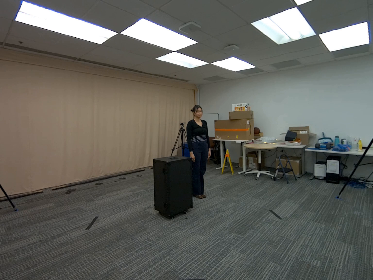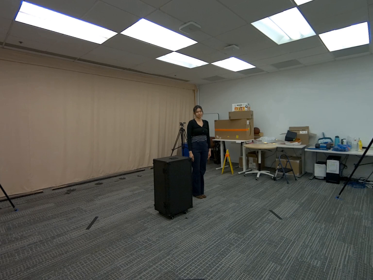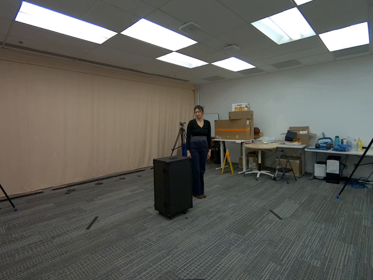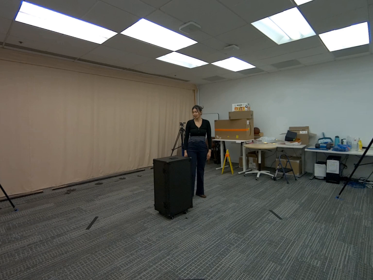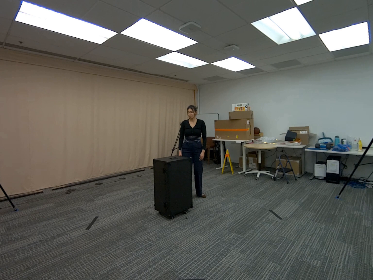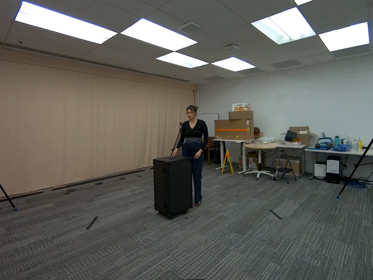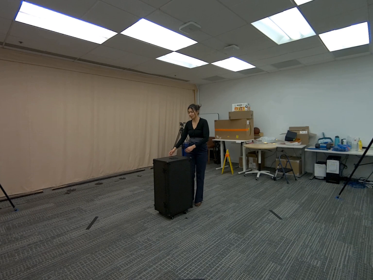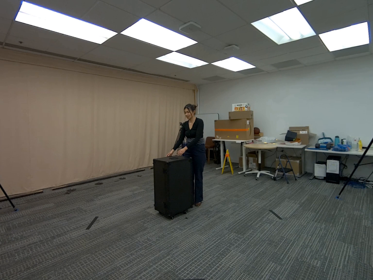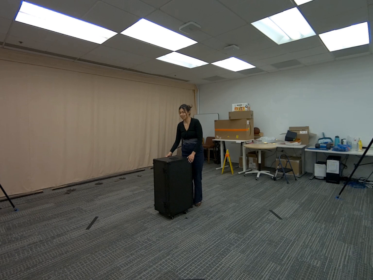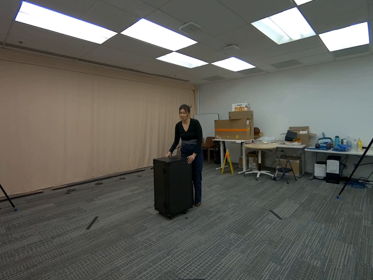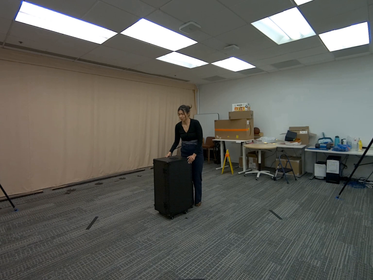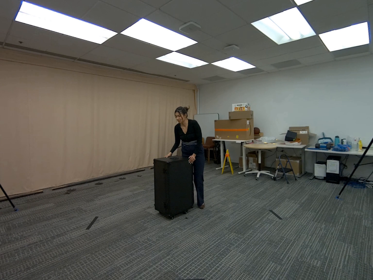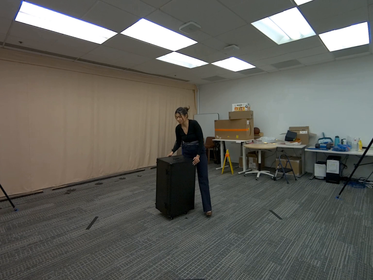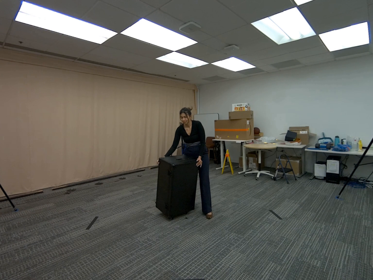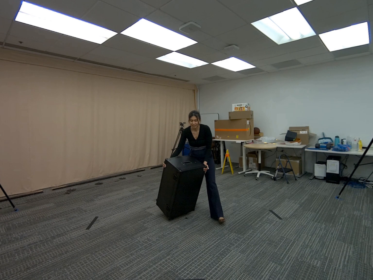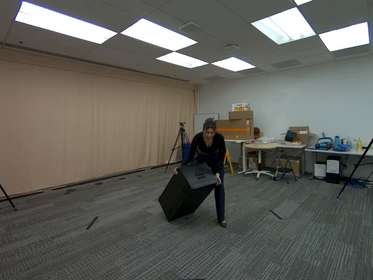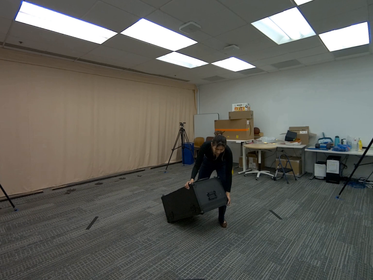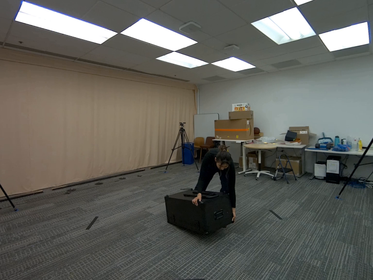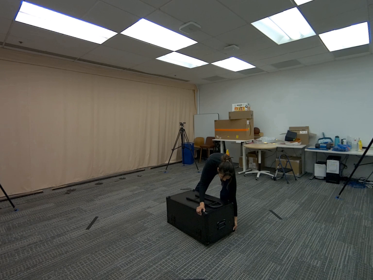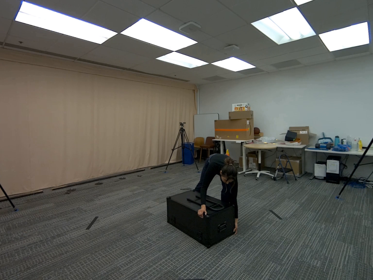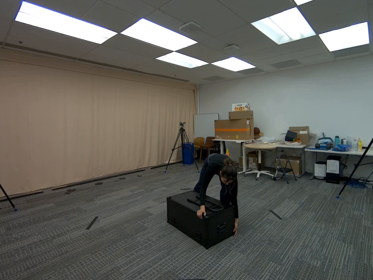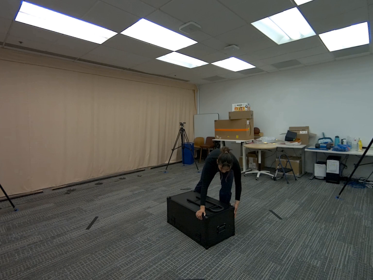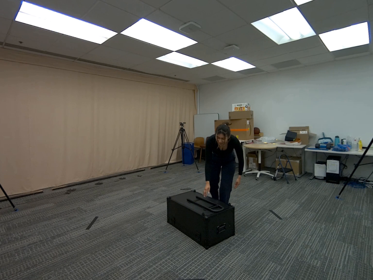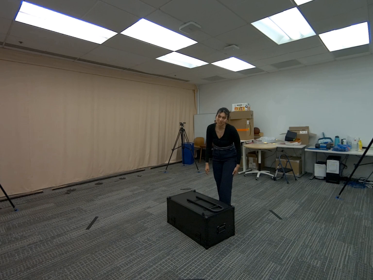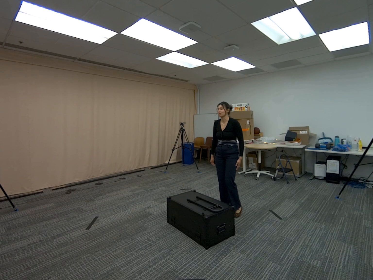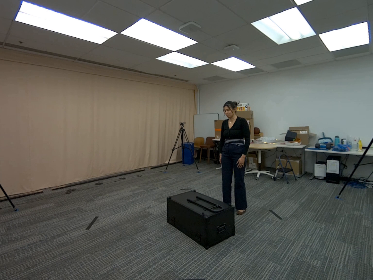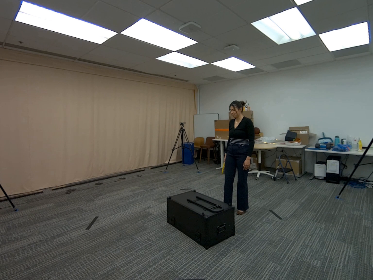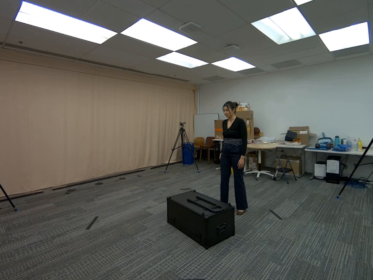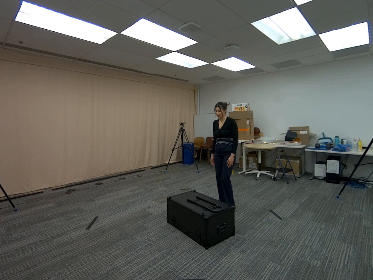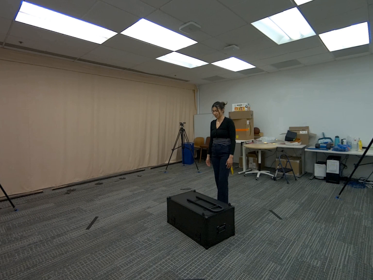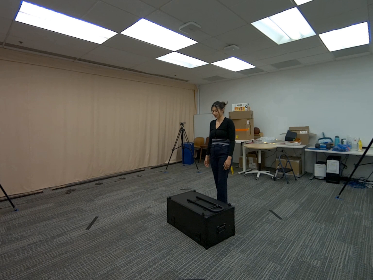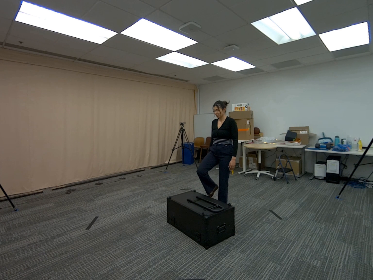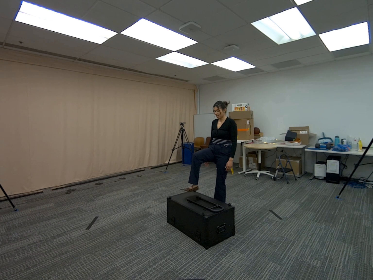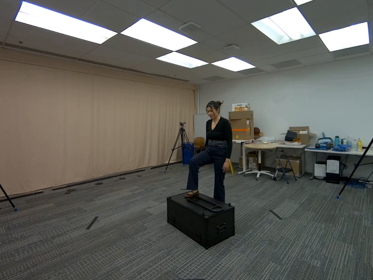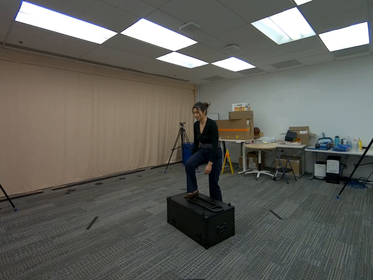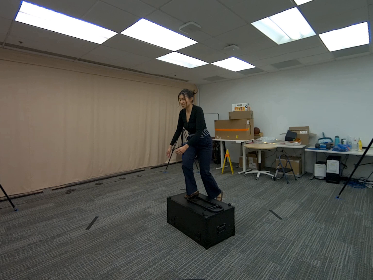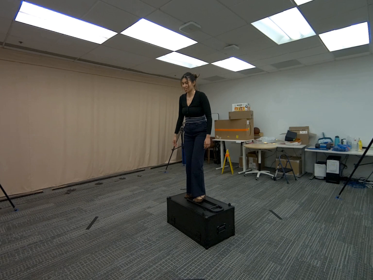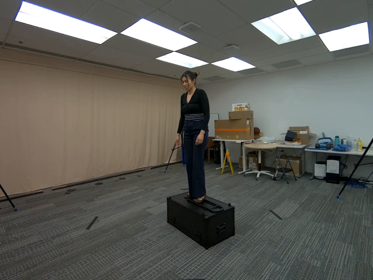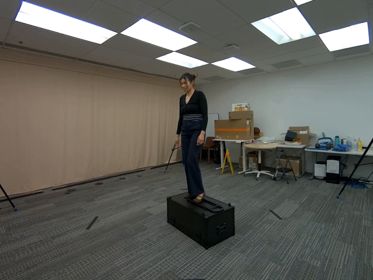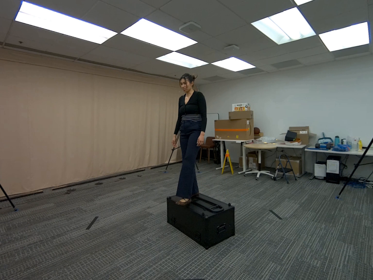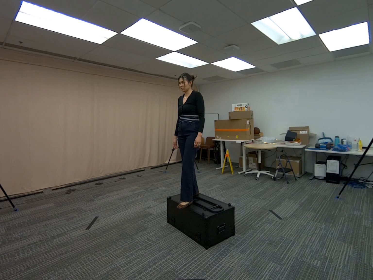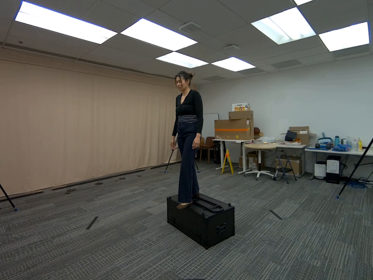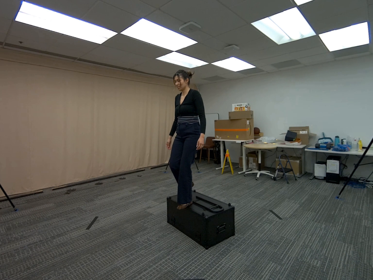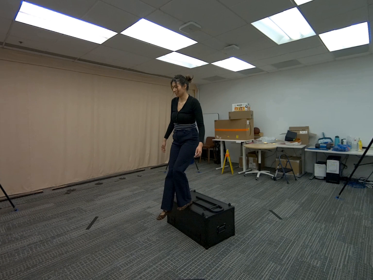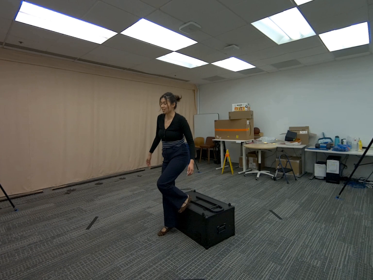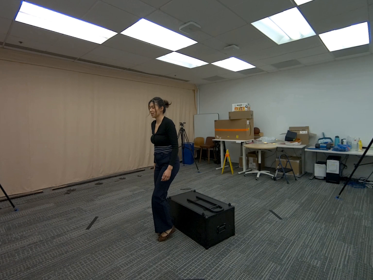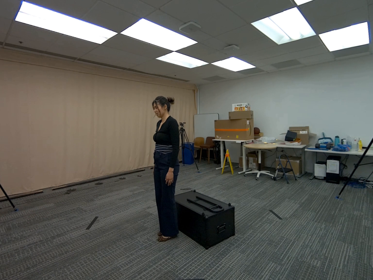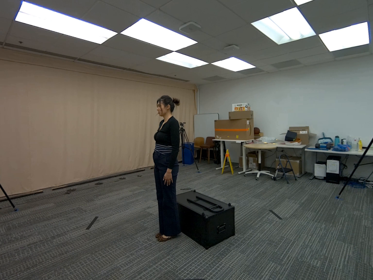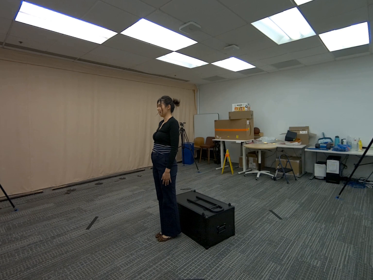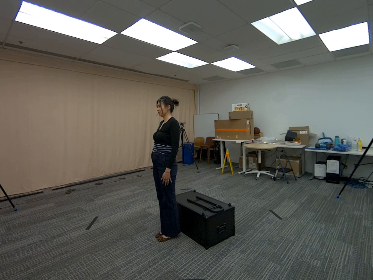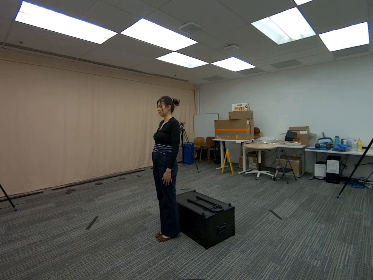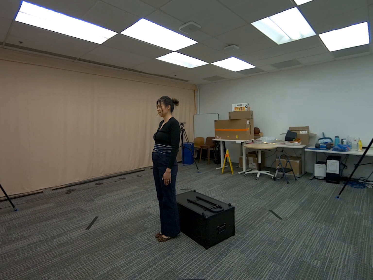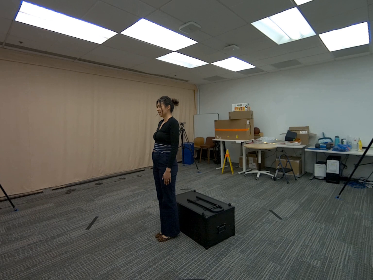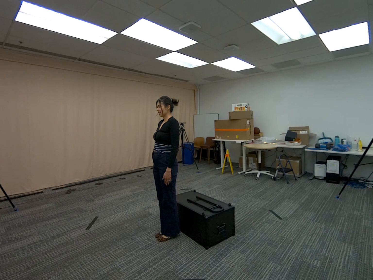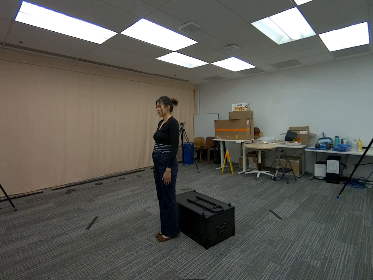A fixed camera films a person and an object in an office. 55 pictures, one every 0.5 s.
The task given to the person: Walk over to the G1 Box and place the box on its side and proceed to step up the box and then step down.
